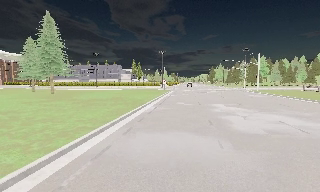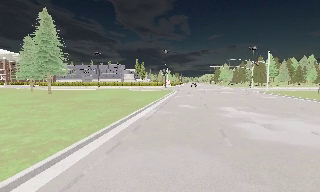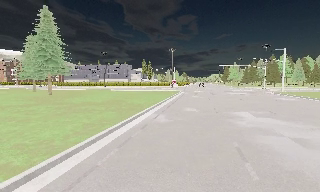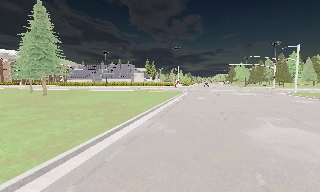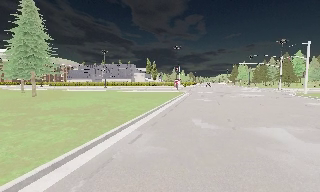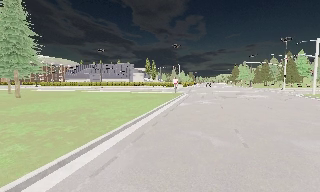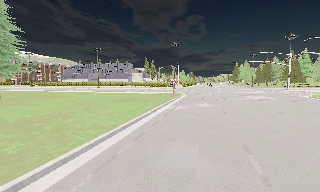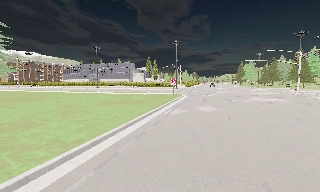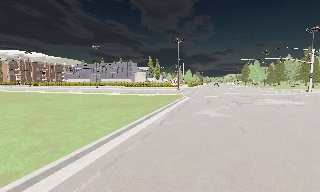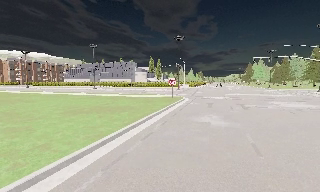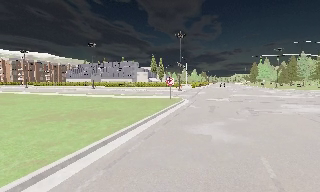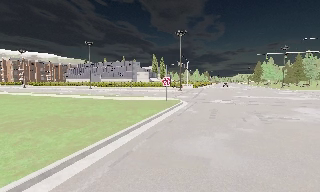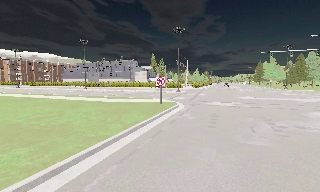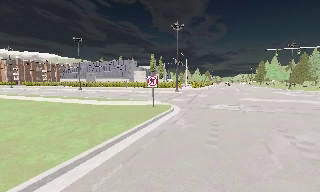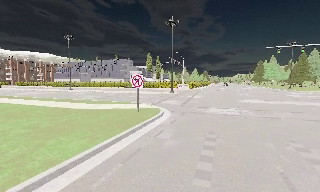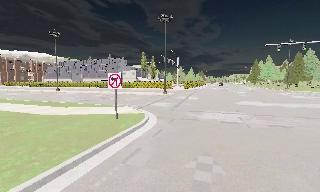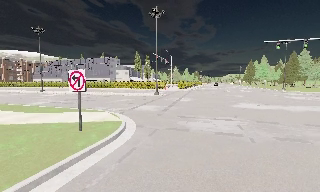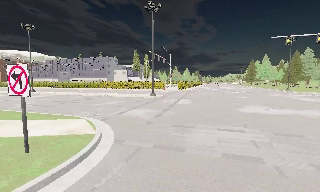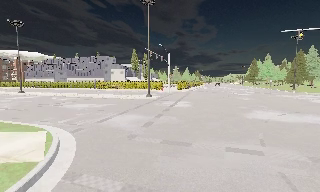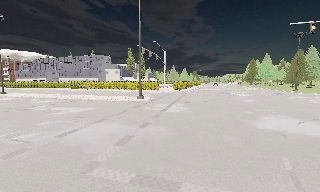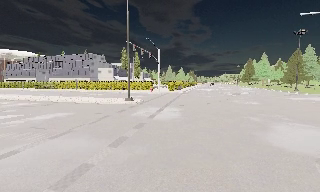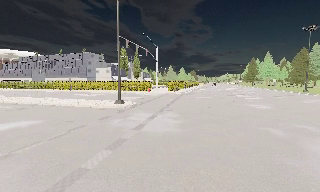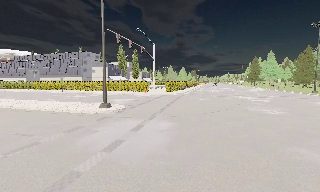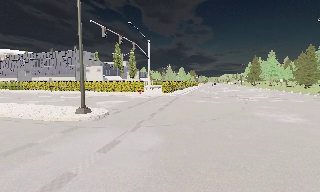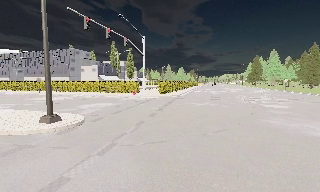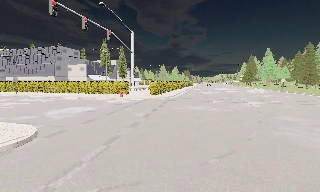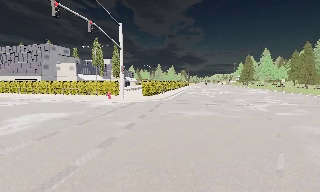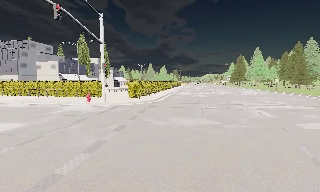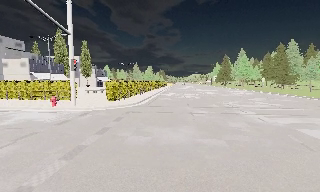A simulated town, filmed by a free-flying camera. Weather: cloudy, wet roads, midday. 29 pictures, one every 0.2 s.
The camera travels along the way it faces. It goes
forward.
0.0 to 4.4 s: The camera travels forward, about 45 m, so what stands in front looms larger.
4.4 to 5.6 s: The scene slides to the left, as the camera pans about 10 degrees to its right. It travels forward, about 13 m, so what stands in front looms larger.
The film runs forward here.
